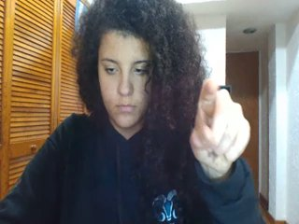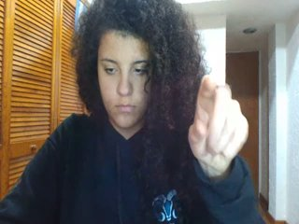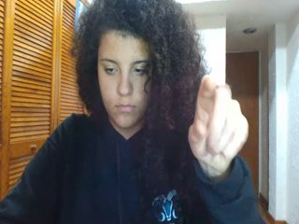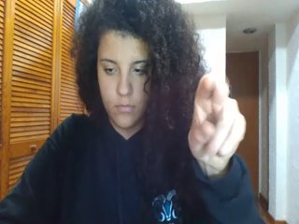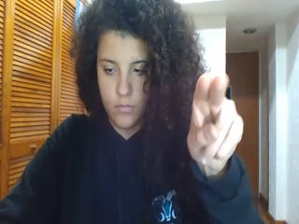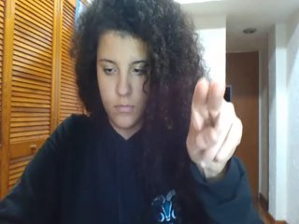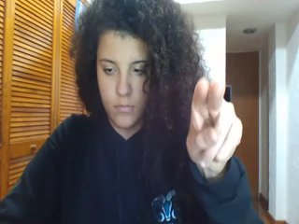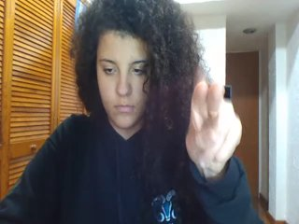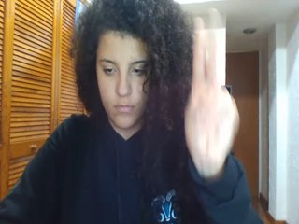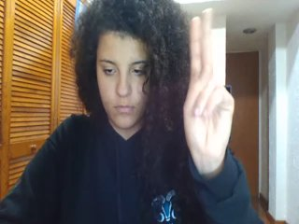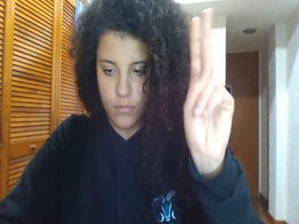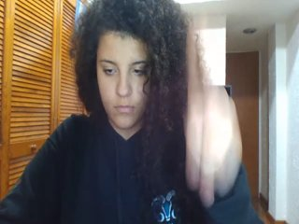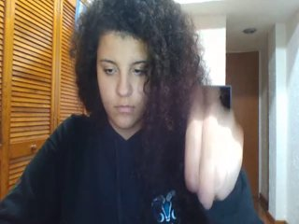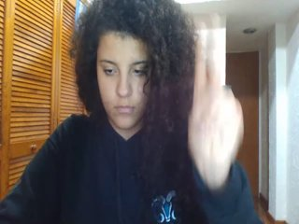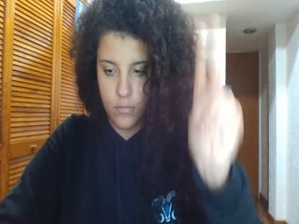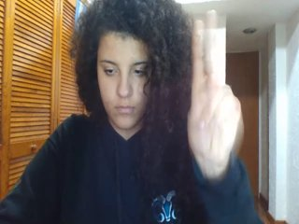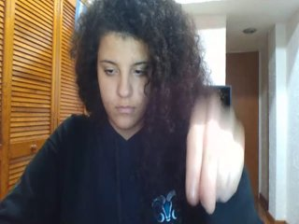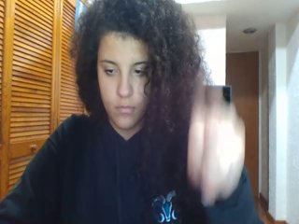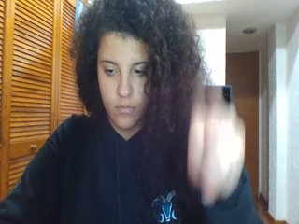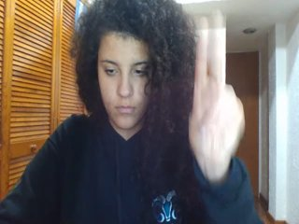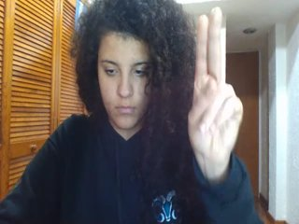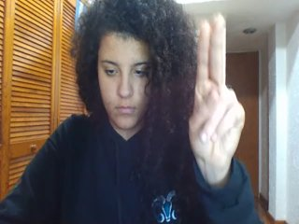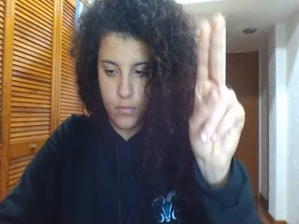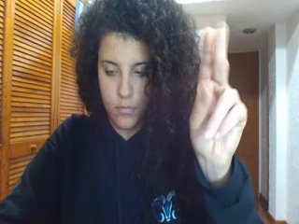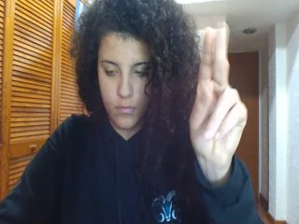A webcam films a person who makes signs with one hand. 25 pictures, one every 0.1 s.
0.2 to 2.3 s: Double click with two fingers.
